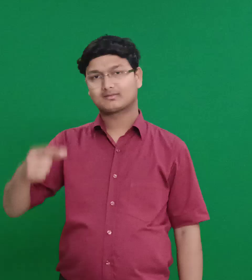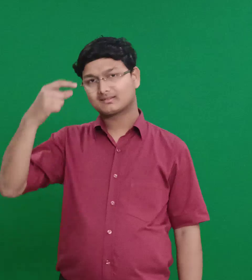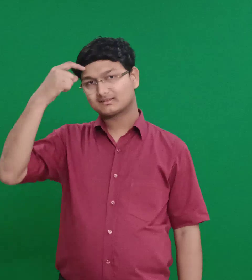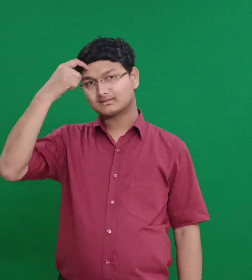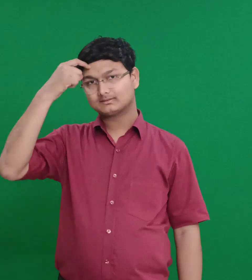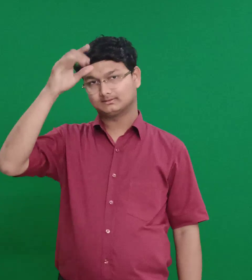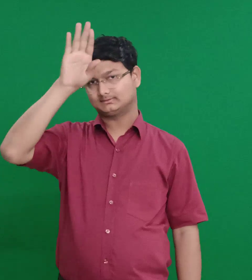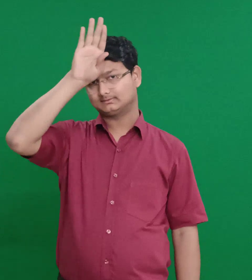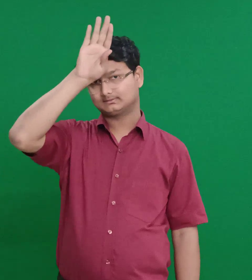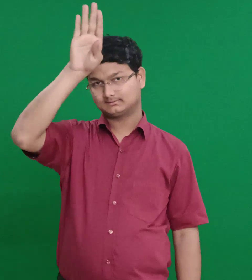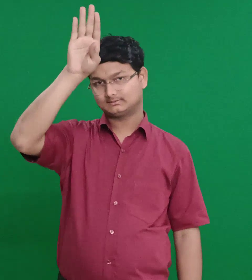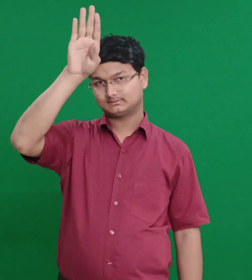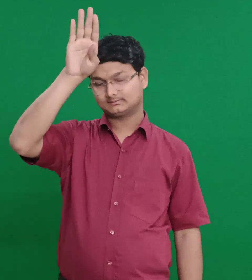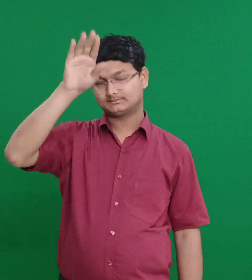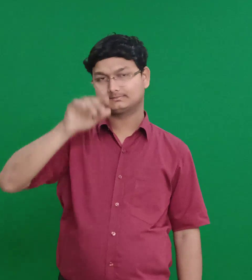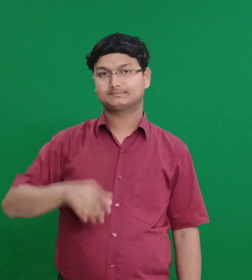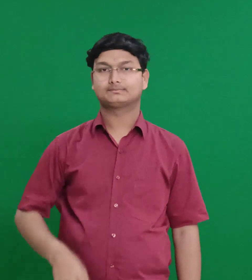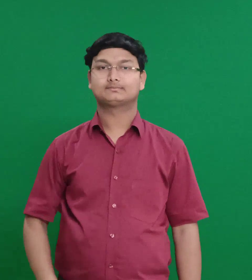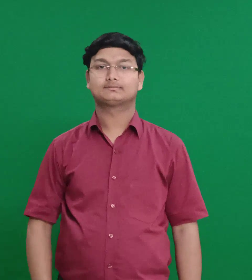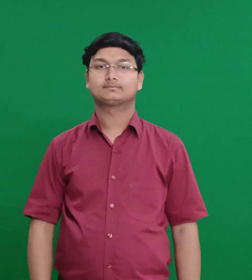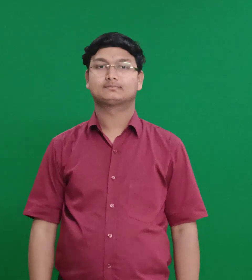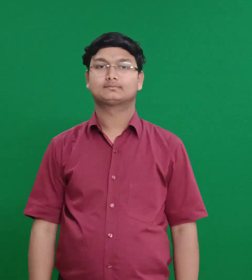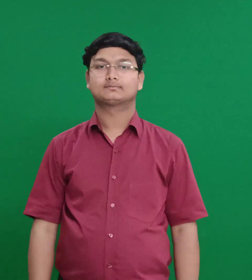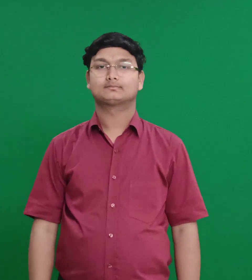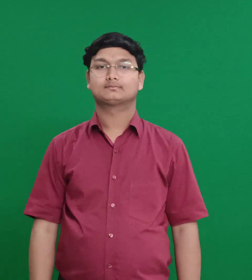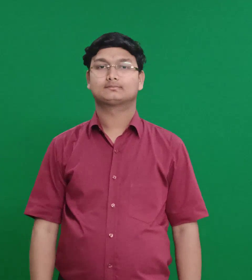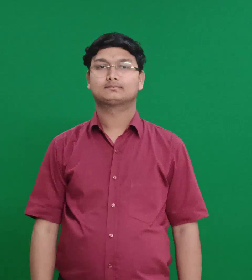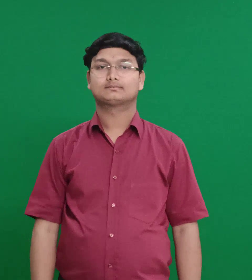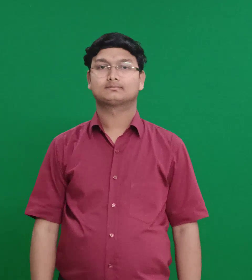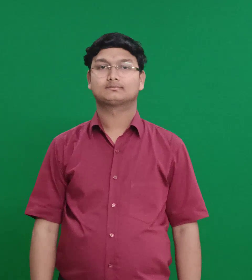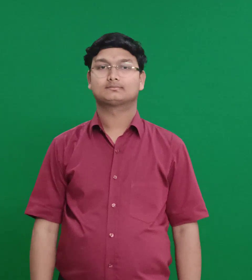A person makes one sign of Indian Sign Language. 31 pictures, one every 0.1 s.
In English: darius
